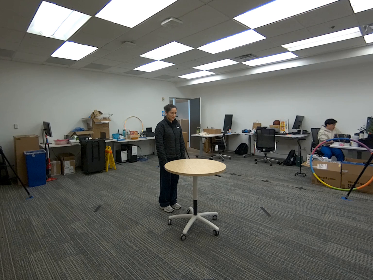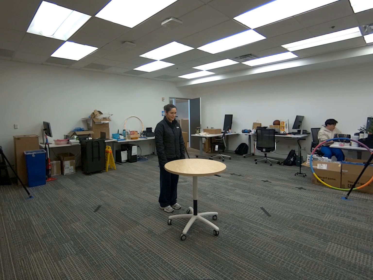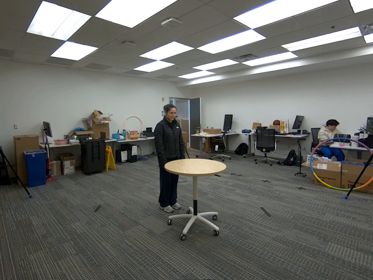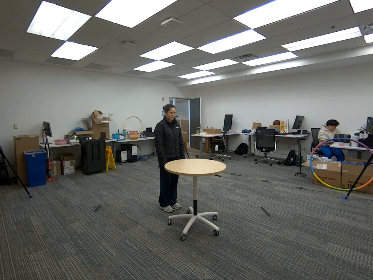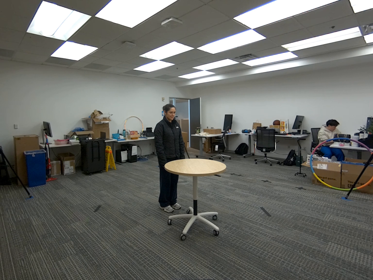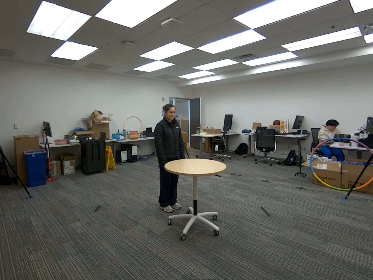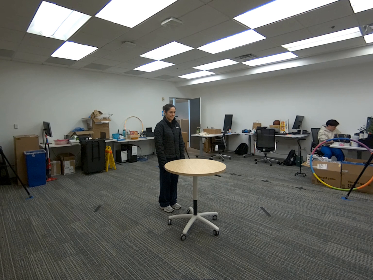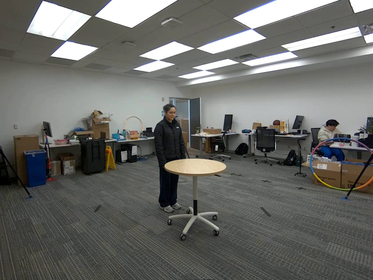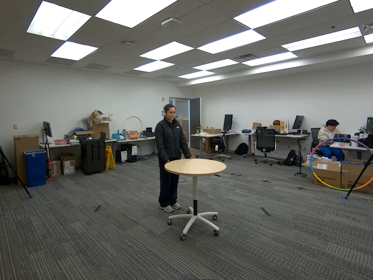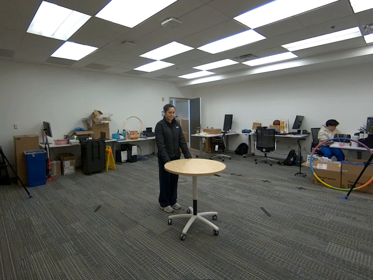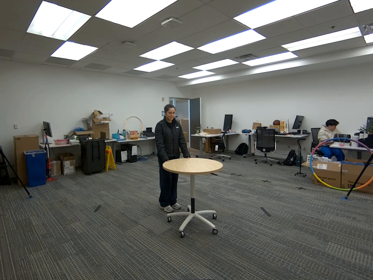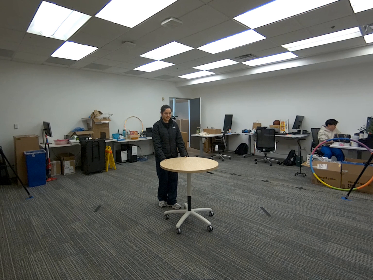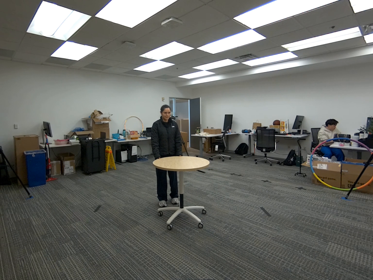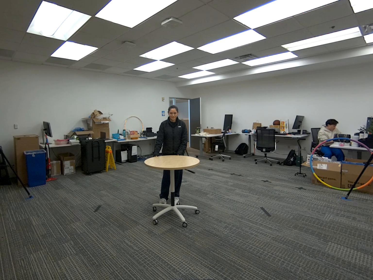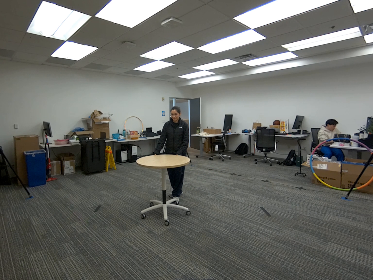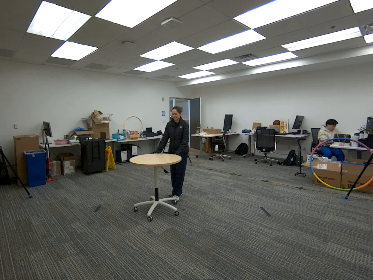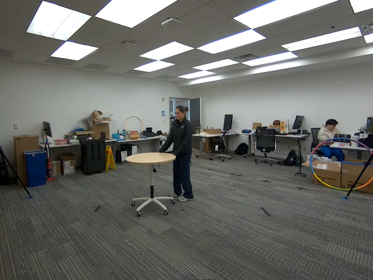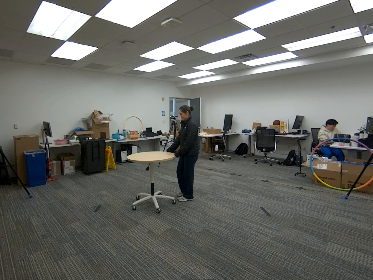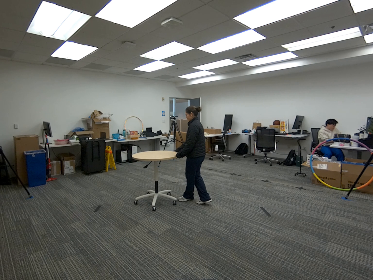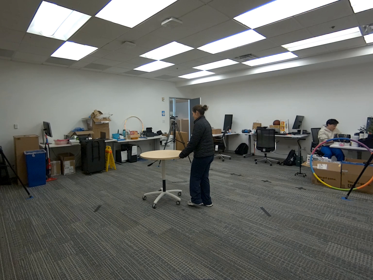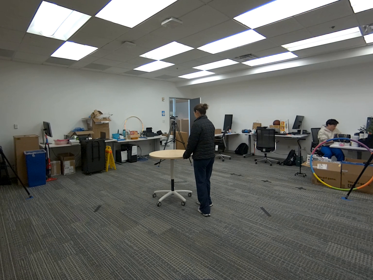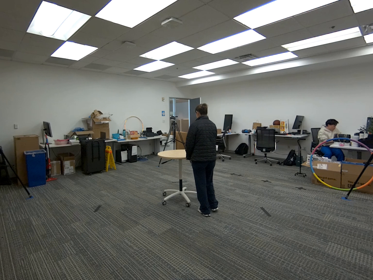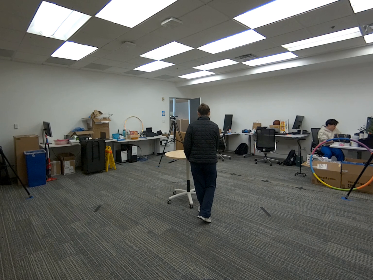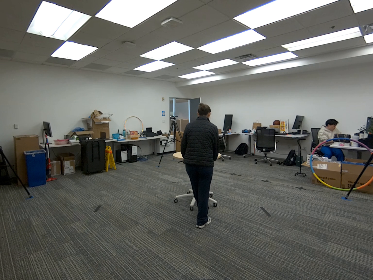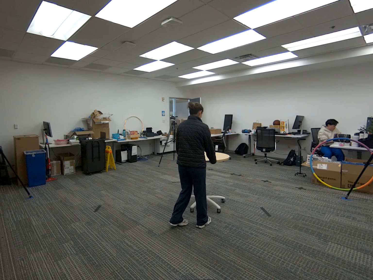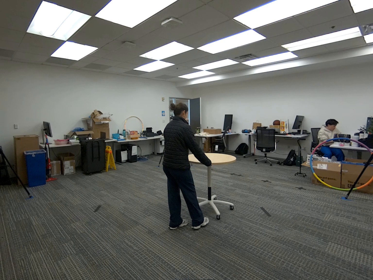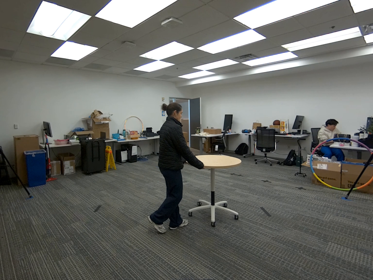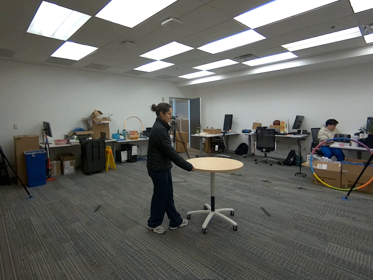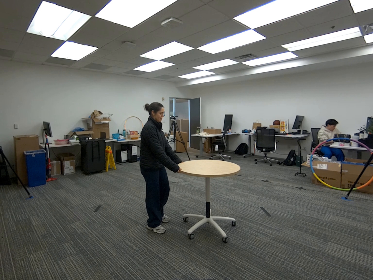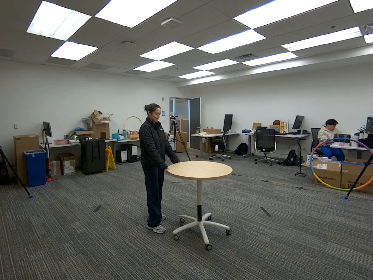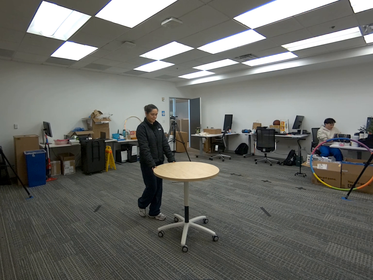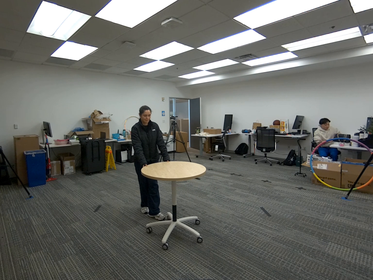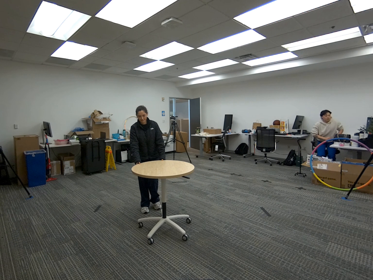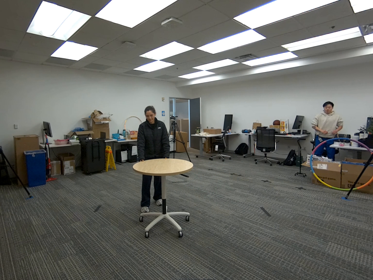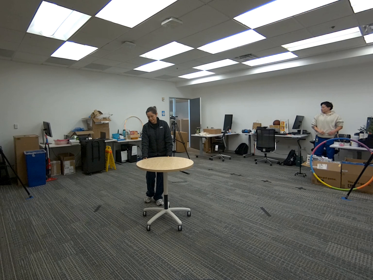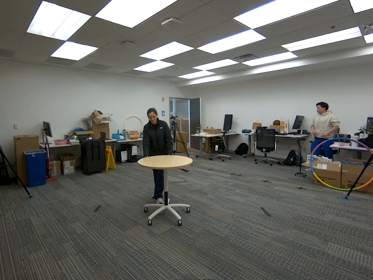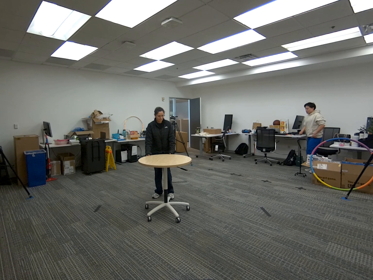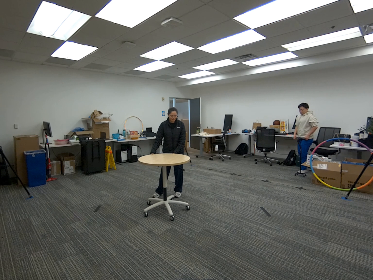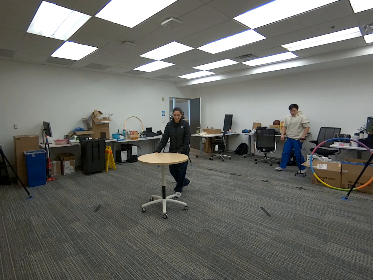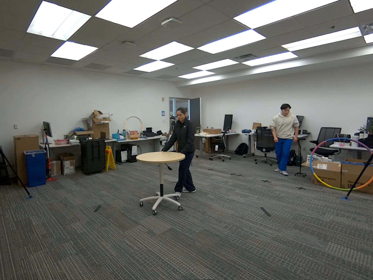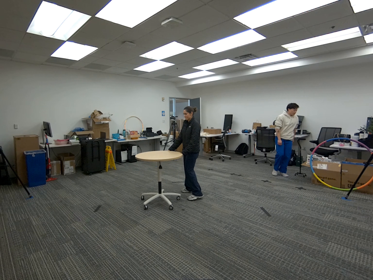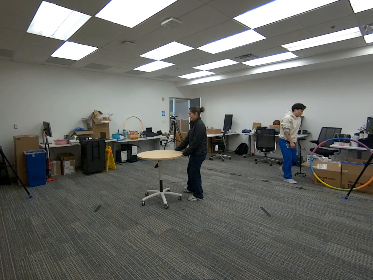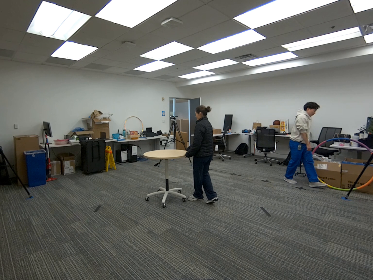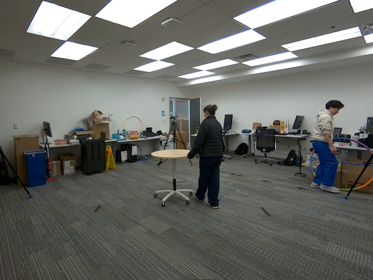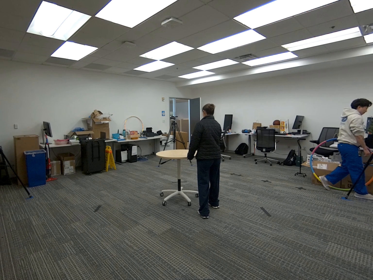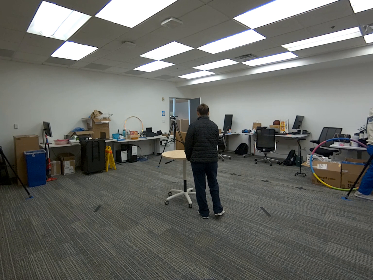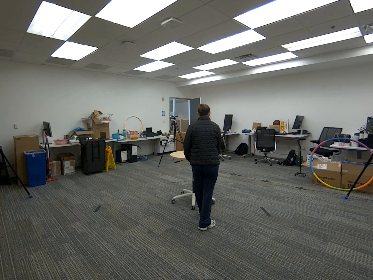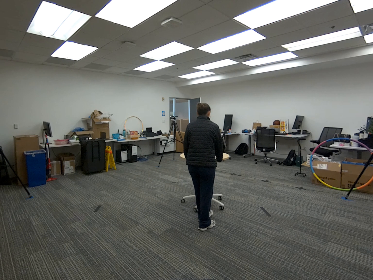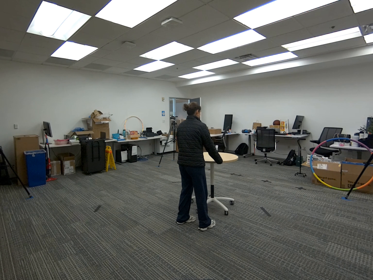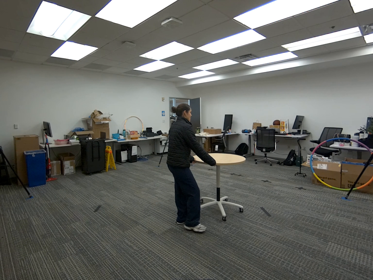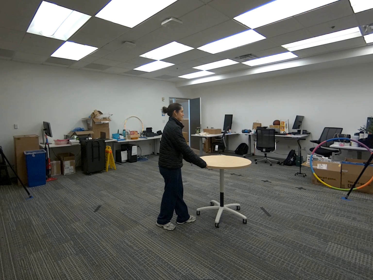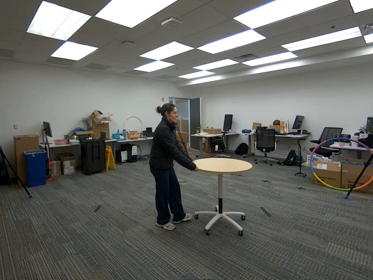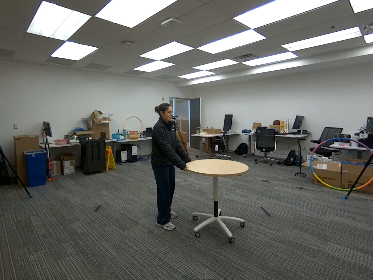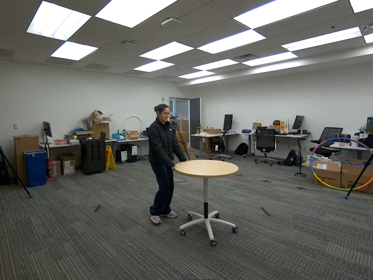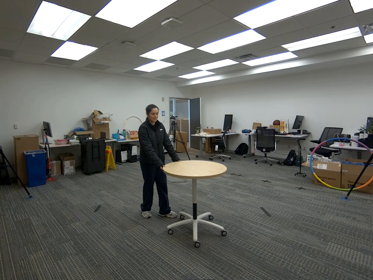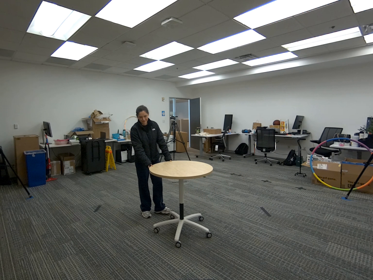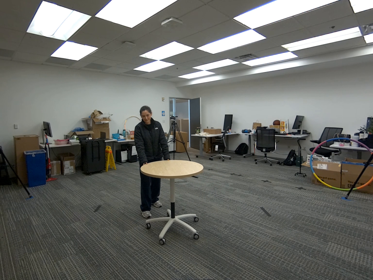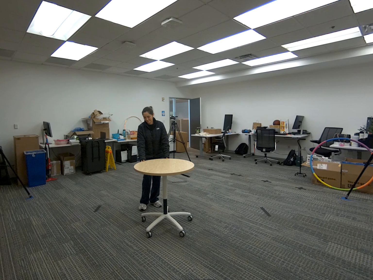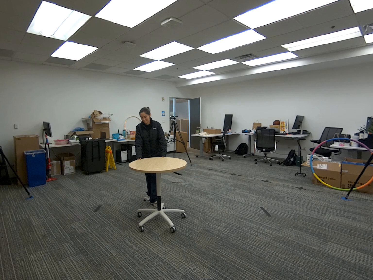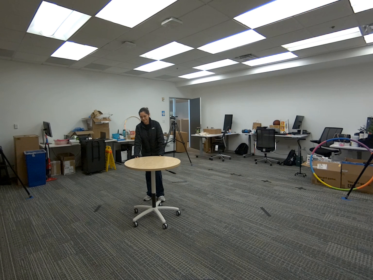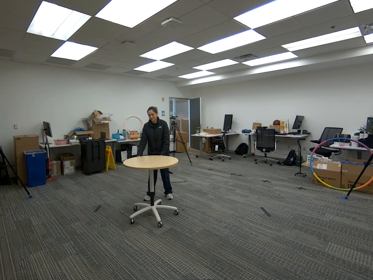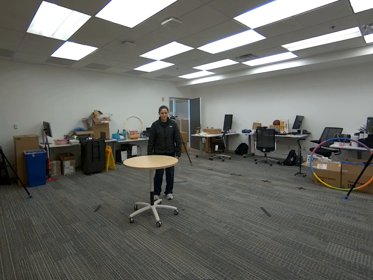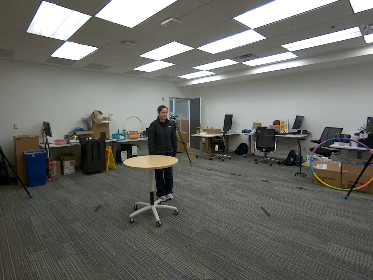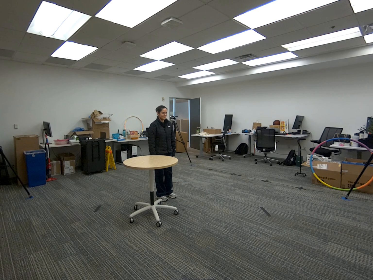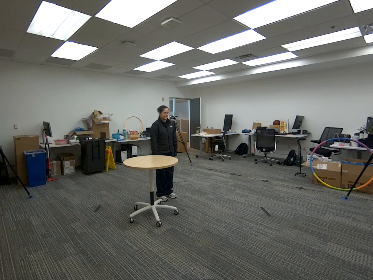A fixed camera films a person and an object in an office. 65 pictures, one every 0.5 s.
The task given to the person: Walk to the round table, use both of your hands to pull the table around the bounding area.
